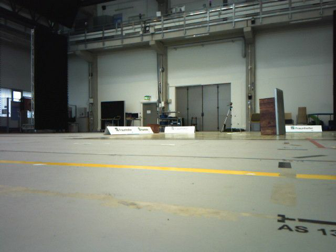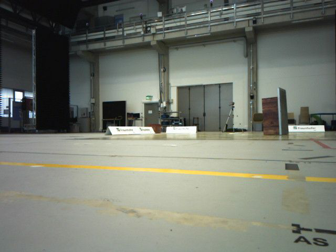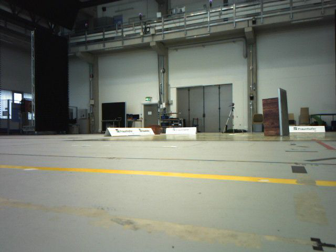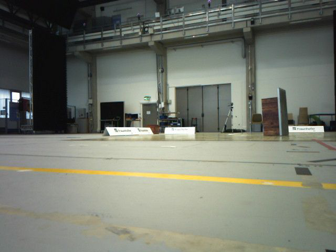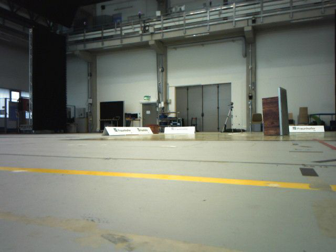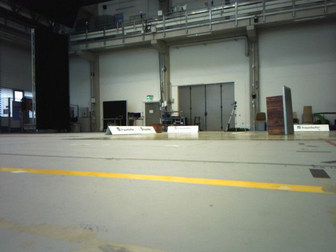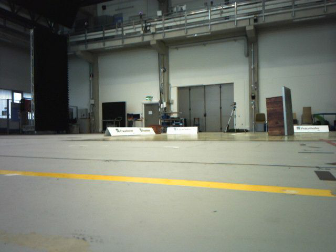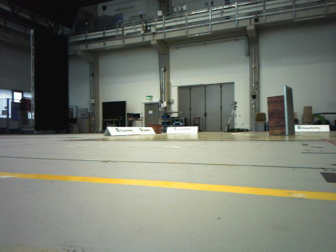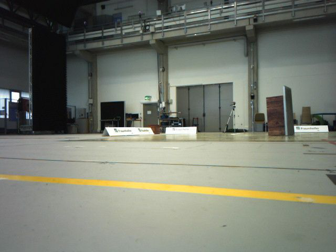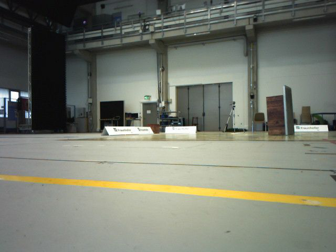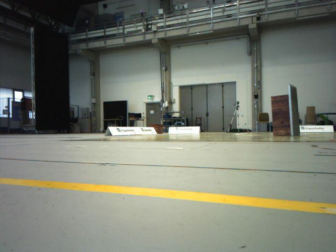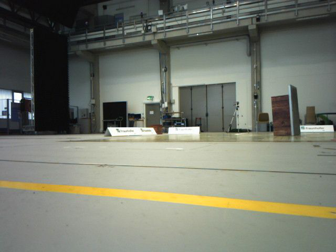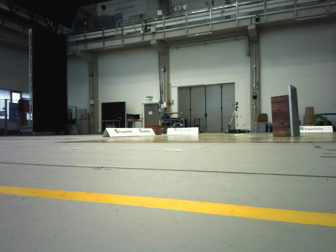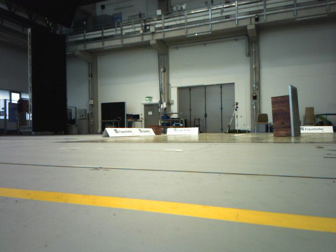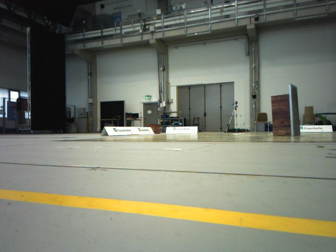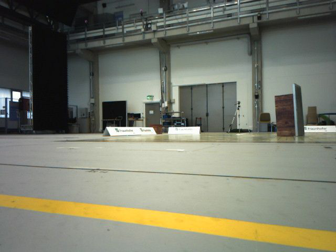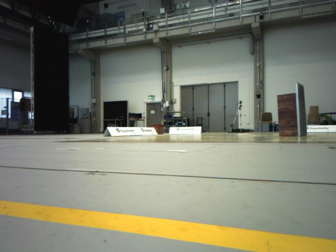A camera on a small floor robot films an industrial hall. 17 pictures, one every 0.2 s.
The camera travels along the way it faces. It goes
forward.
0.0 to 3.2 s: The camera travels forward, about 0.7 m, so what stands in front looms larger.
The film runs forward here.
